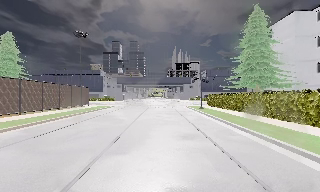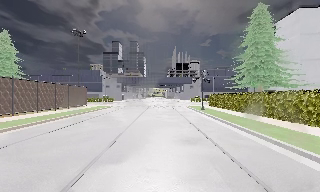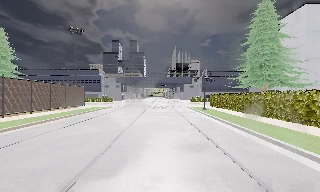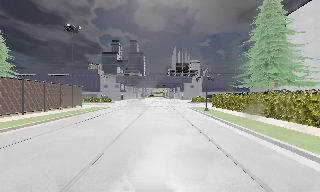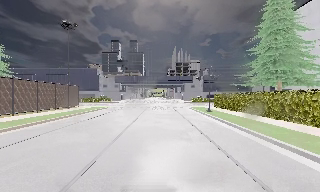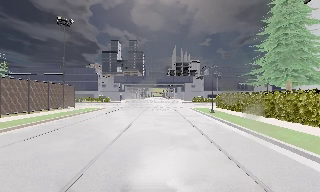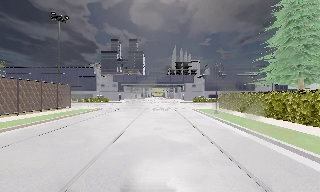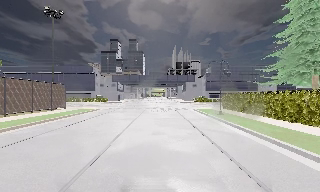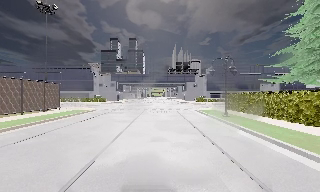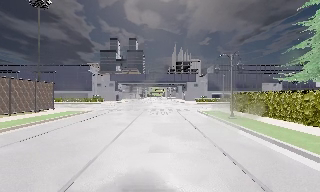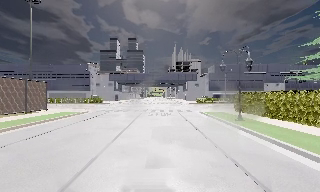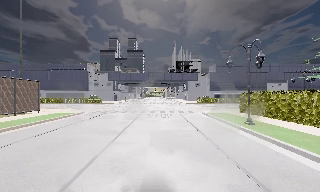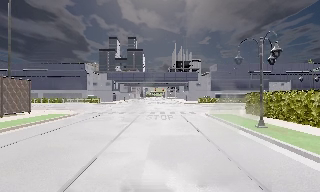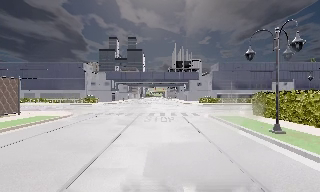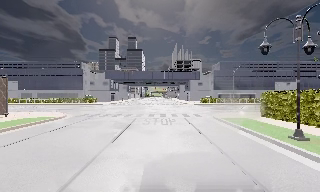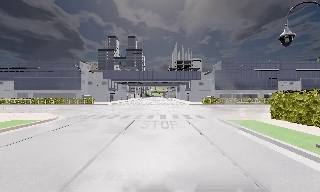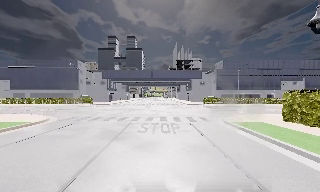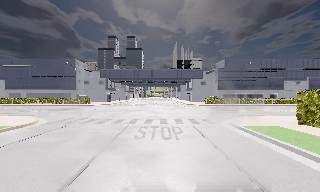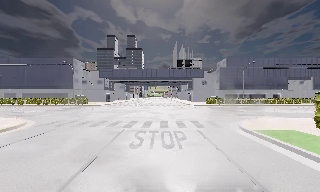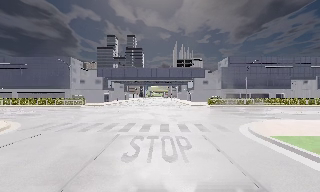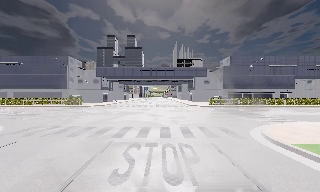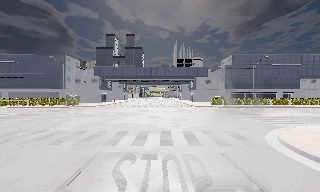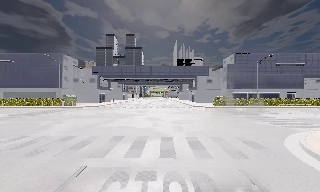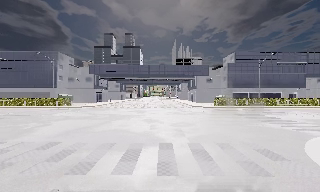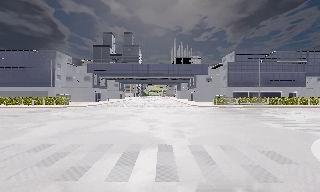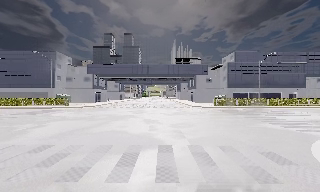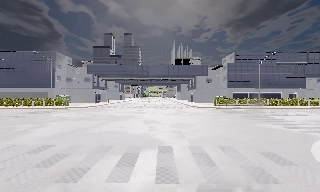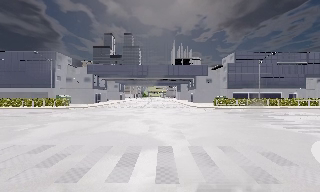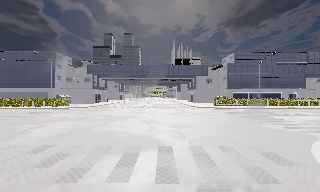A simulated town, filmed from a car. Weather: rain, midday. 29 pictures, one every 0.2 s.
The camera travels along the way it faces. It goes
forward.
0.0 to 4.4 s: The camera travels forward, about 25 m, so what stands in front looms larger.
4.4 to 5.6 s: The camera travels forward, about 1.5 m, so what stands in front looms larger. It loses speed.
The film runs forward here.
